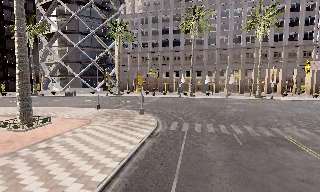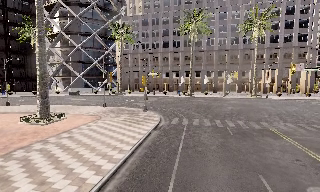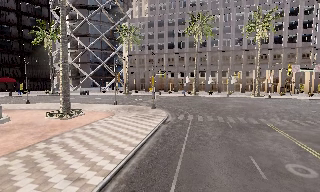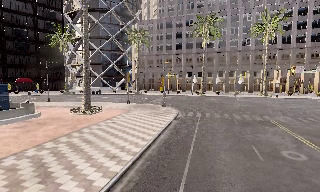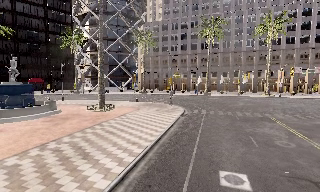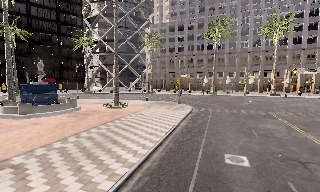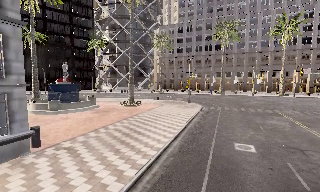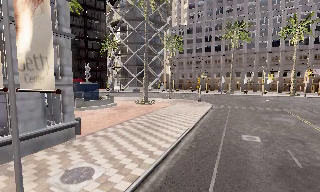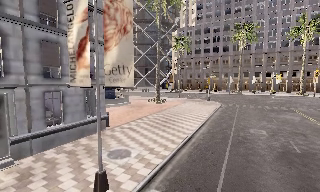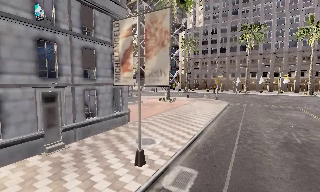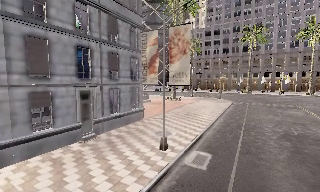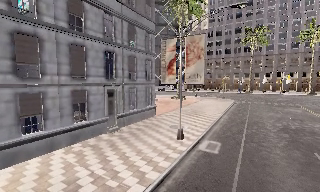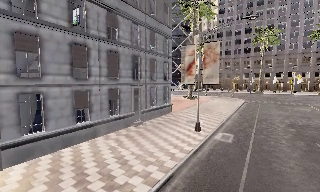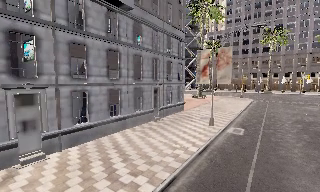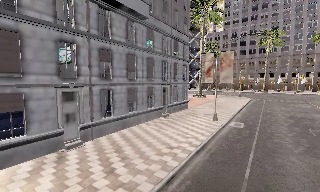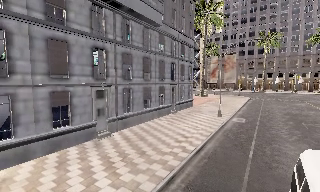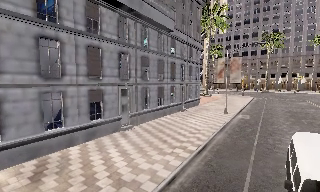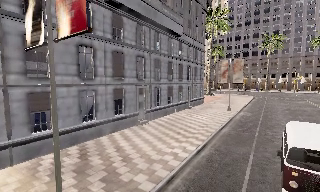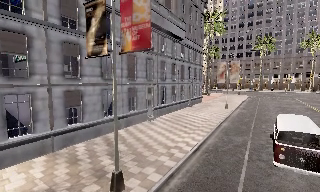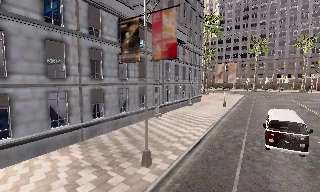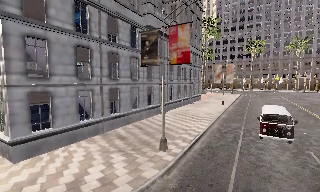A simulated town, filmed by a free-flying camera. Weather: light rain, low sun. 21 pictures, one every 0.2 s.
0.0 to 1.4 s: The scene slides to the right, as the camera pans about 10 degrees to its left. It travels backward, about 13 m, so what stands in front gets smaller.
1.4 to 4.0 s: The camera travels backward and to its left, about 25 m, so what stands in front gets smaller.
The film runs forward here.
